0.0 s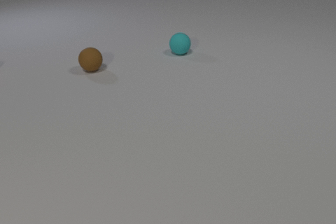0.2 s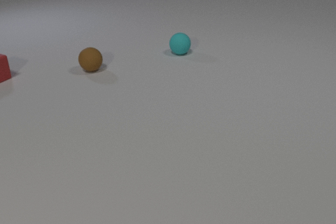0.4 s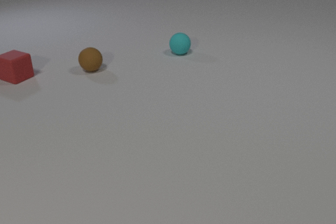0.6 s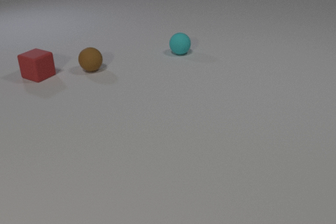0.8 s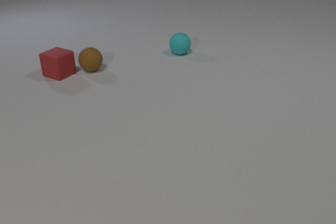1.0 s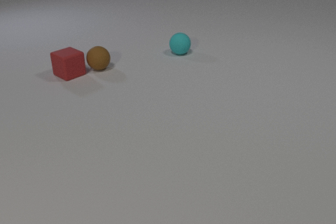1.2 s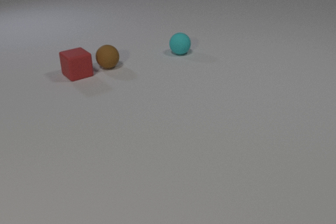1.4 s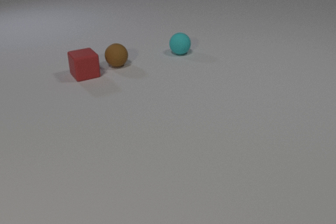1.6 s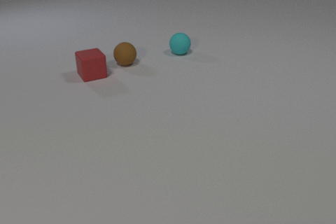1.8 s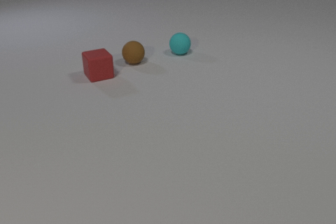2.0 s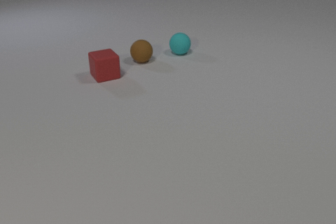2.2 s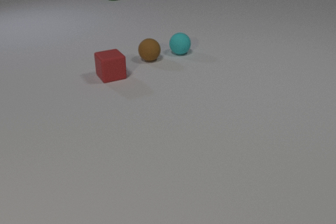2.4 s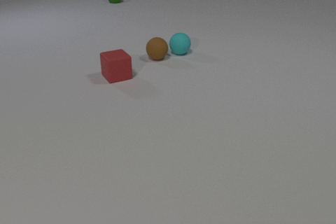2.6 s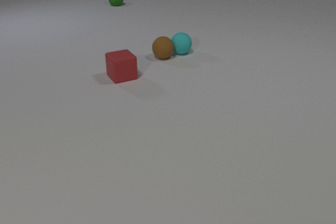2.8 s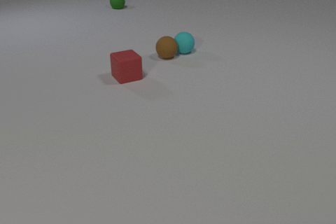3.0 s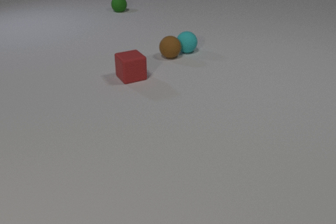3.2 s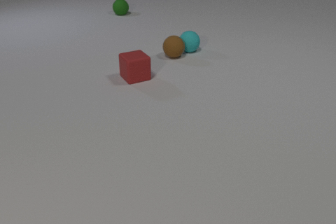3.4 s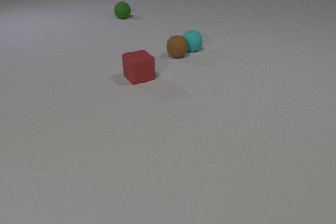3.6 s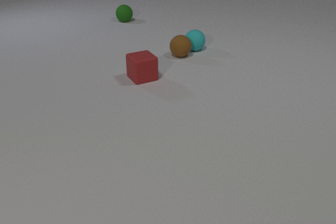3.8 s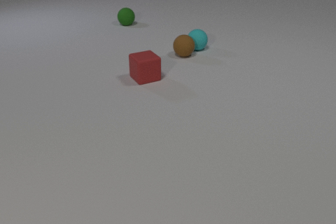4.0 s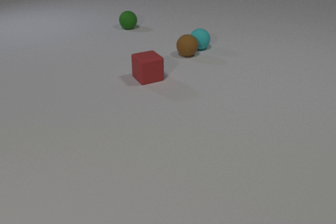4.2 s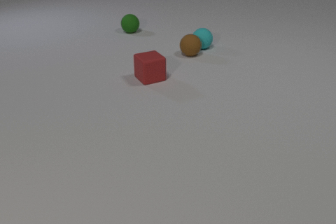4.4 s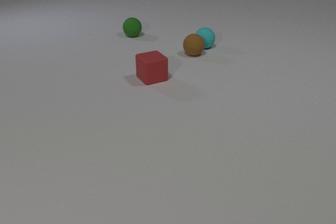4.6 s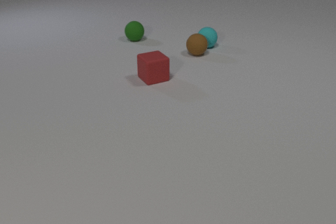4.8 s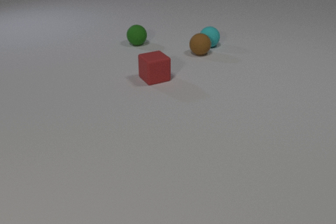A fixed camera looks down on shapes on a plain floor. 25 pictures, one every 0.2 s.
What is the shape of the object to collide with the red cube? sphere.
How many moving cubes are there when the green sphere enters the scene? 1.
Are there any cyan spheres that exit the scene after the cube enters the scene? no.
0.0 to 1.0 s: The red rubber cube comes in at the left edge, slides to the right. The brown rubber sphere rolls to the right. The red rubber cube and the brown rubber sphere collide.
1.0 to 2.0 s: The red rubber cube slides to the right. The brown rubber sphere rolls to the right.
2.0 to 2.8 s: The red rubber cube slides to the right. The brown rubber sphere rolls to the right. The green rubber sphere comes in at the top edge, rolls toward the camera. The brown rubber sphere and the cyan rubber sphere collide.
2.8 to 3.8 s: The red rubber cube slides to the right. The brown rubber sphere rolls to the right. The green rubber sphere rolls toward the camera. The cyan rubber sphere rolls to the right and away from the camera.
3.8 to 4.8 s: The red rubber cube slides to the right. The brown rubber sphere rolls to the right. The green rubber sphere rolls toward the camera. The cyan rubber sphere rolls to the right and away from the camera.
